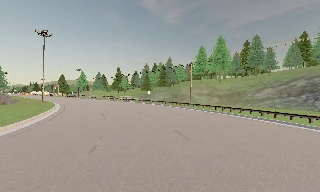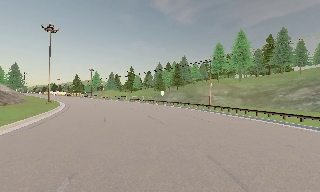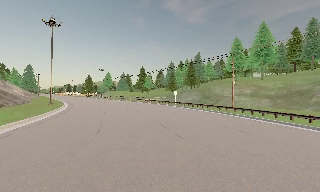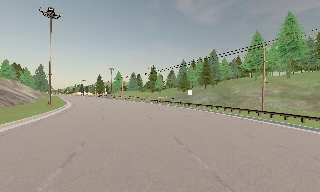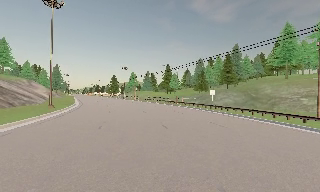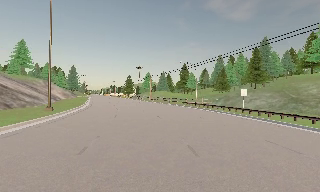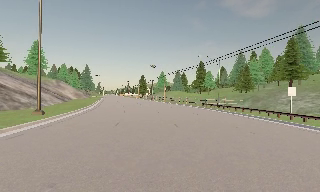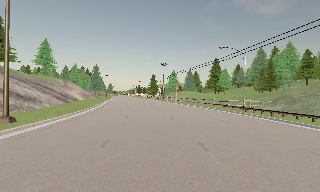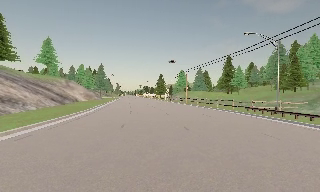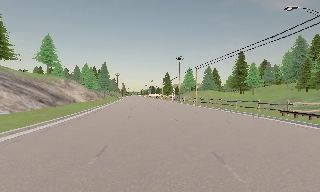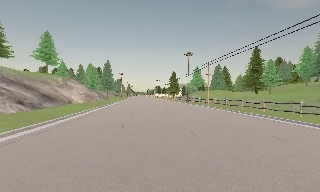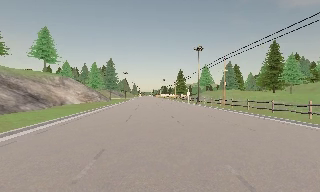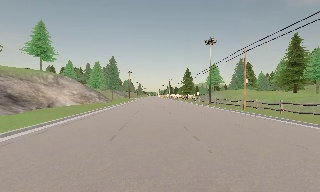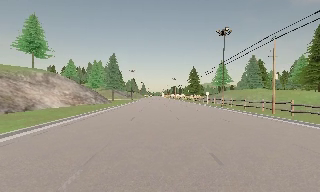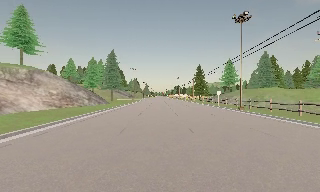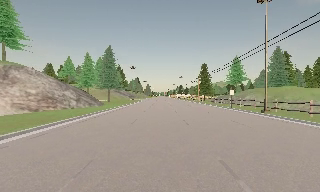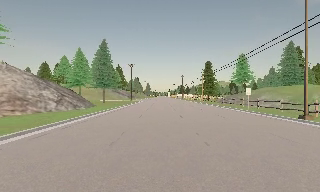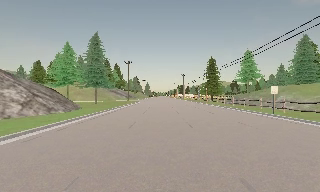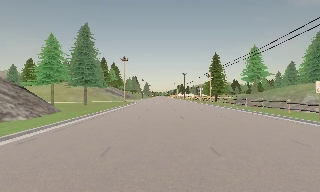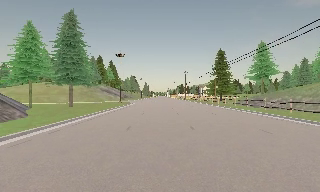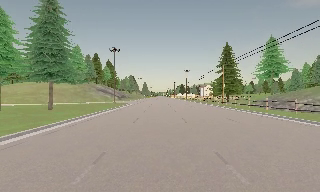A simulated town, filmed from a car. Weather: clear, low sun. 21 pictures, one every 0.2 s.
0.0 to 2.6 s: The camera swings to its left by about 45 degrees, and the scene slides to the right. It travels forward, about 50 m.
2.6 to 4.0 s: The camera travels forward, about 30 m, so what stands in front looms larger.
The film runs forward here.
